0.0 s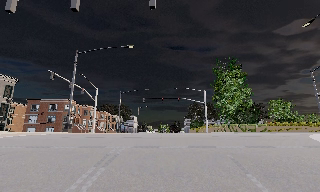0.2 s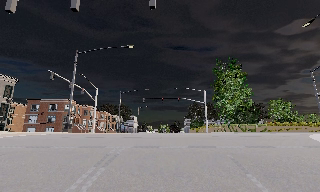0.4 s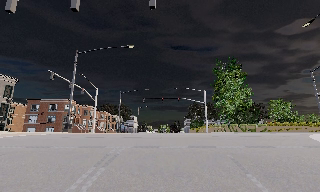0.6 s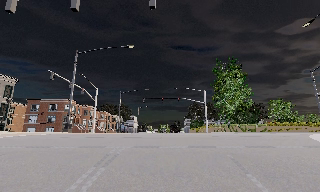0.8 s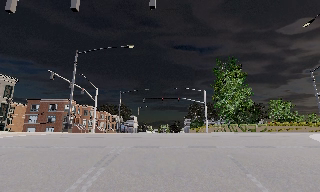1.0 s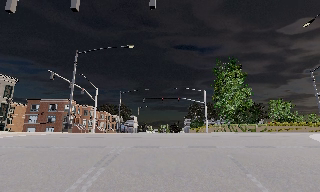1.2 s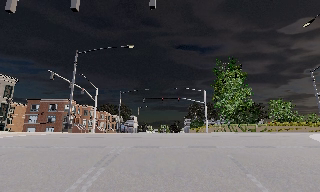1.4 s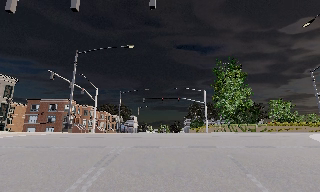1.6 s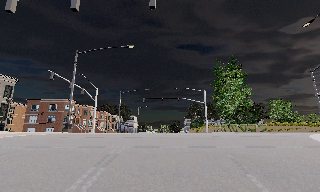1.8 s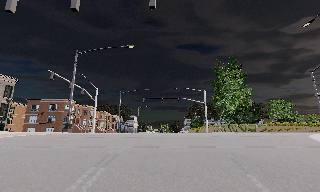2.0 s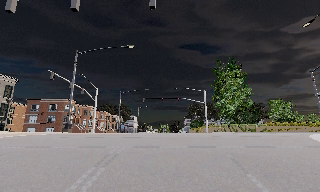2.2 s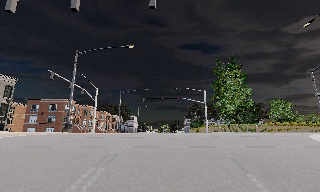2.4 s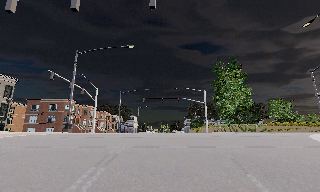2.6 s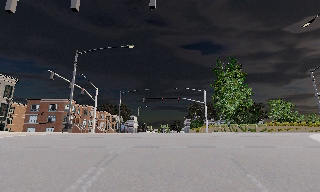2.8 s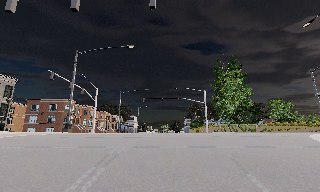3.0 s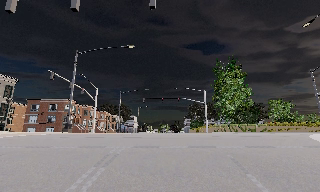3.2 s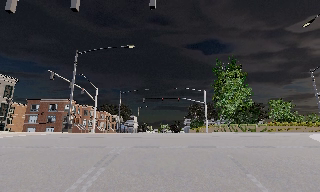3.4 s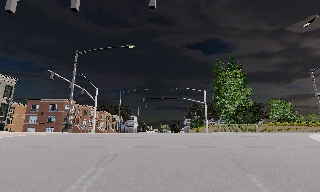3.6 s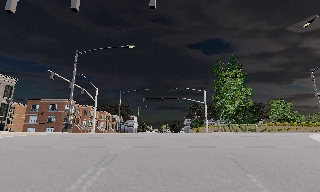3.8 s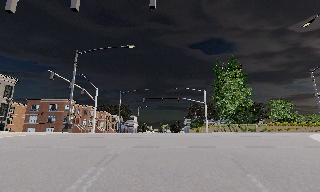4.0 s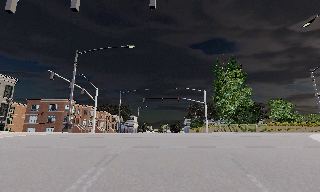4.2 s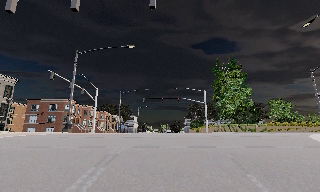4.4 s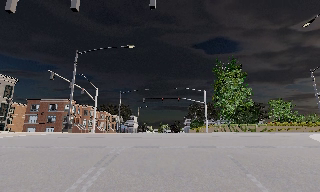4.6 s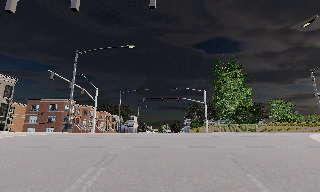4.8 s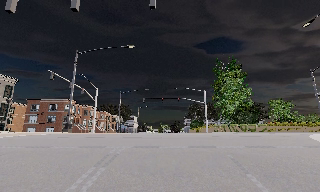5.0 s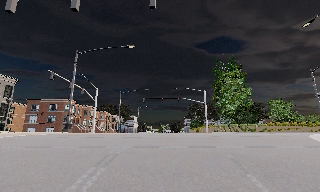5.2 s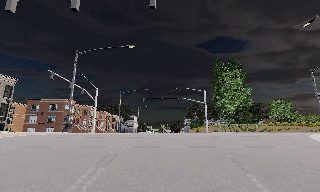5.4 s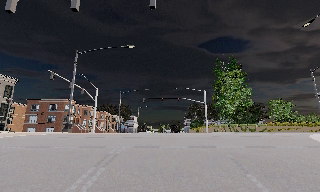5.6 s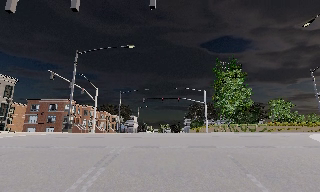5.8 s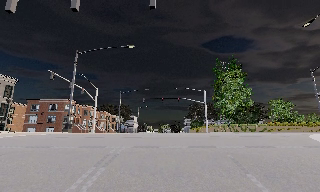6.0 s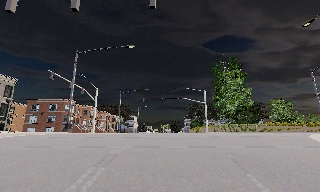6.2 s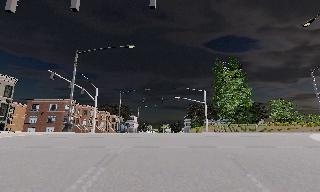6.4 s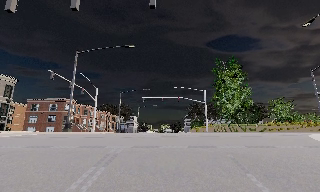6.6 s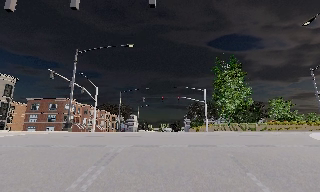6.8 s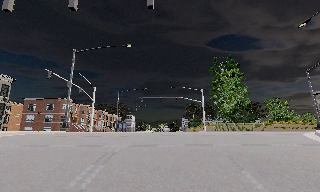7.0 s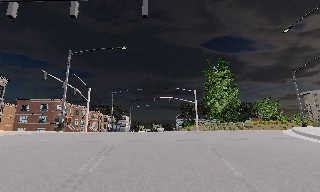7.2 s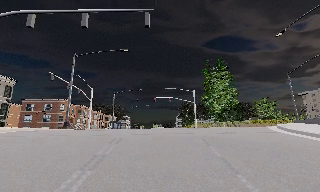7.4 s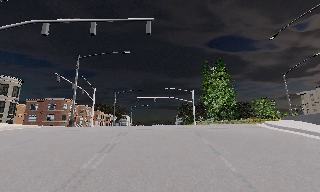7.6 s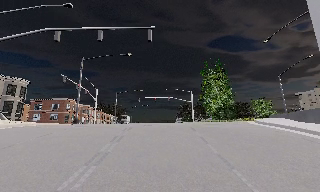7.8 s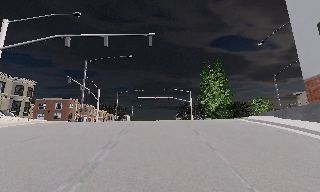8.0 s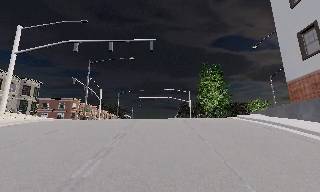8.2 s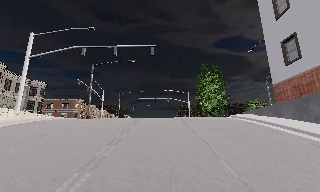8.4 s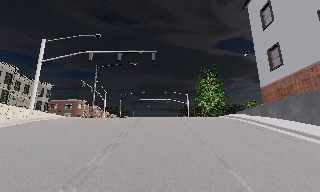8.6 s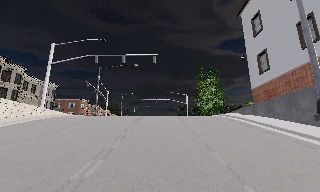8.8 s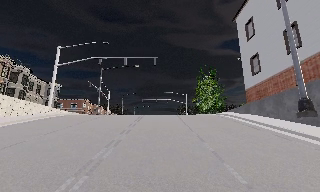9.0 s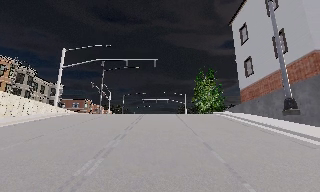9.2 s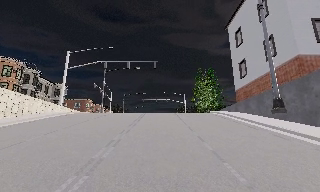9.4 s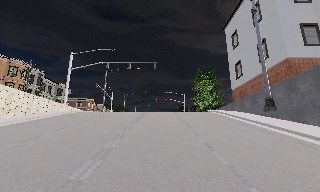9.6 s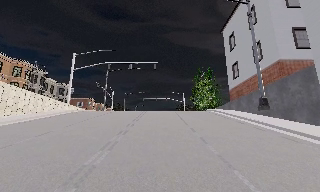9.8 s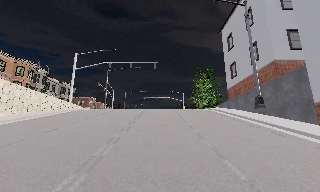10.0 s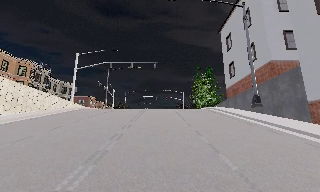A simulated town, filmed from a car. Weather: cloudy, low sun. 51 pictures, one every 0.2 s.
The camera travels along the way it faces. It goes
backward.
0.0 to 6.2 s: The camera keeps its place and its aim.
6.2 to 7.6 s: The camera travels backward, about 4.5 m, so what stands in front gets smaller. It gains speed.
7.6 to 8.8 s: The camera travels backward, about 8 m, so what stands in front gets smaller.
8.8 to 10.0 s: The camera travels backward, about 4.5 m, so what stands in front gets smaller. It loses speed.
The film runs backward here.
